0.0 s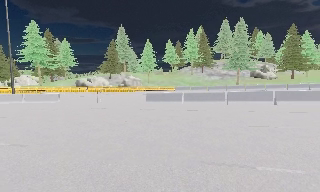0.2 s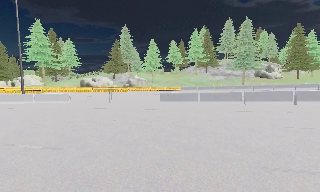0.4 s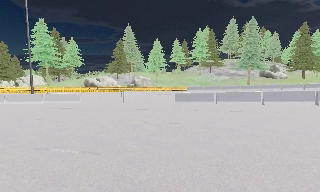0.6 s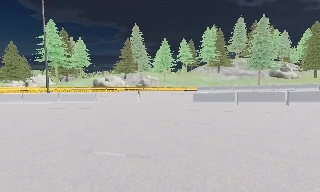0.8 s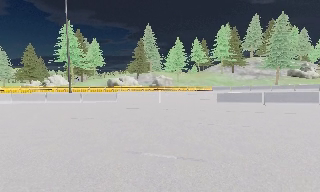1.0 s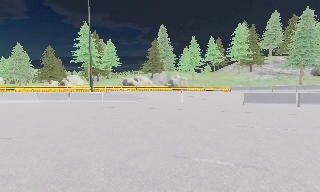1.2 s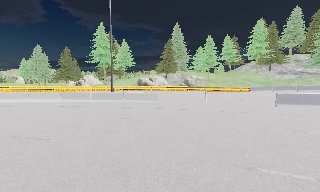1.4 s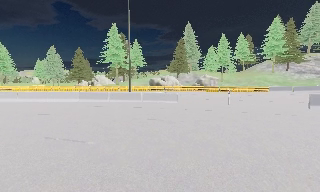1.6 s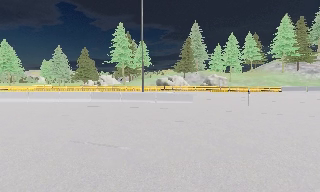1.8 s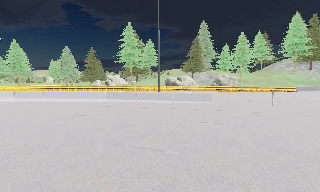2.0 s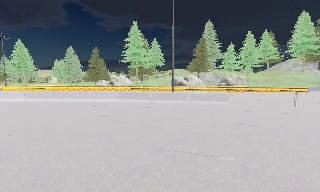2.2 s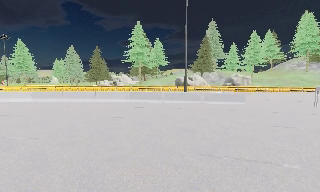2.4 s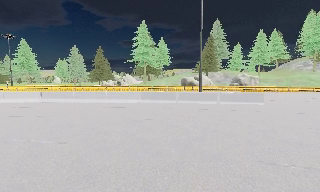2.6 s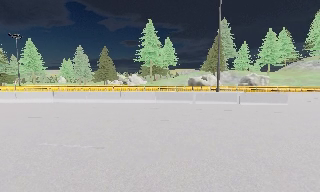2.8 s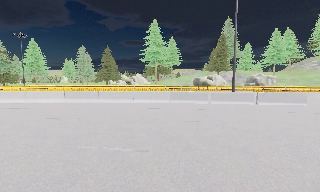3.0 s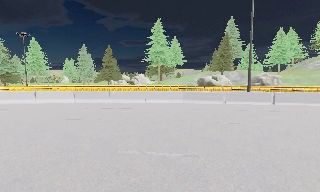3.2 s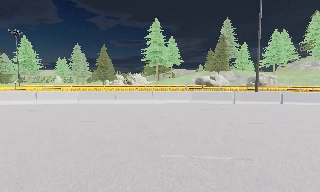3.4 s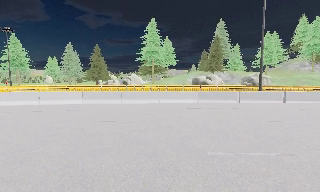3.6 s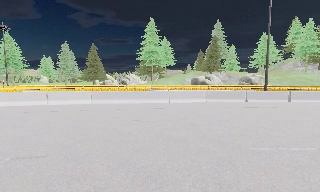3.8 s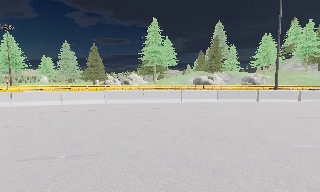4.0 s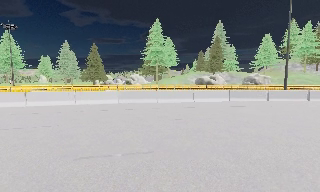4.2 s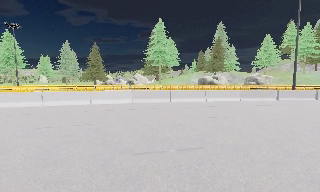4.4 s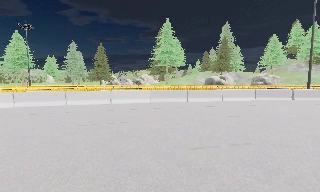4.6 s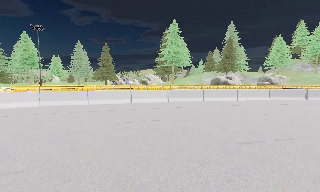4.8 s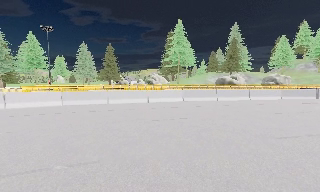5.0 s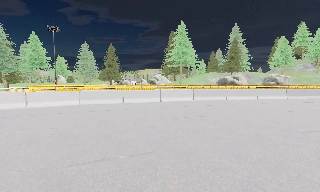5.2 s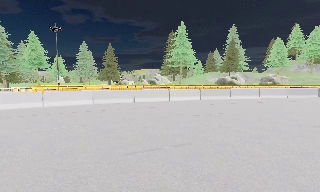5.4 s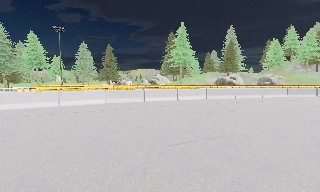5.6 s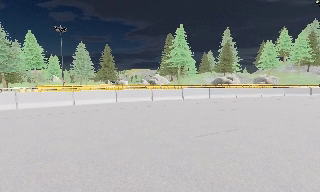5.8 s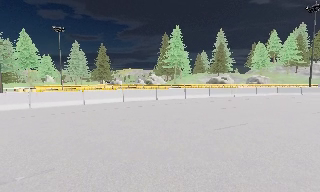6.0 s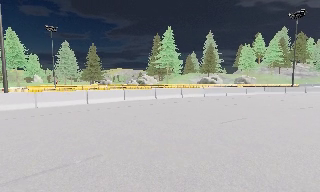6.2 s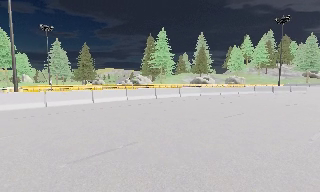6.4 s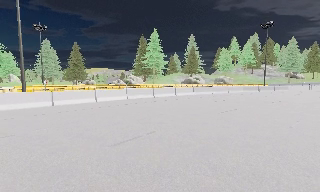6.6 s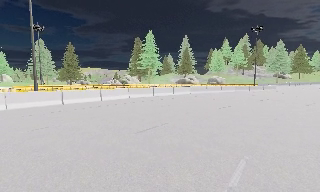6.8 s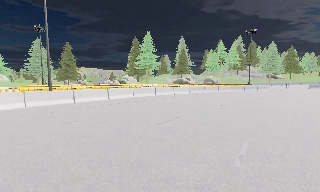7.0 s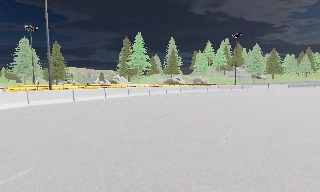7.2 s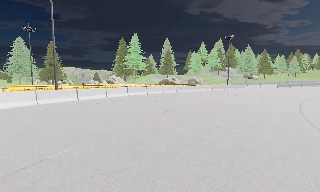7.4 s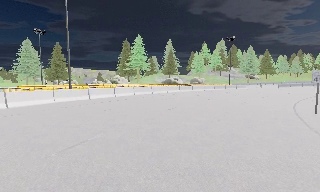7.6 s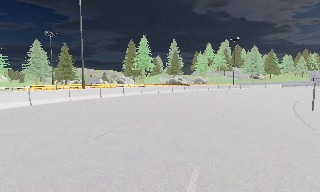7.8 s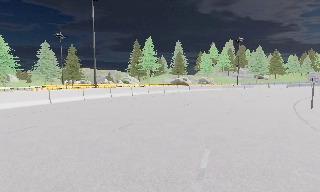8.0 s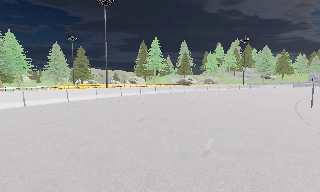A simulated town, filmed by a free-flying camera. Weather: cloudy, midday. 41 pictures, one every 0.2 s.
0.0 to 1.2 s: The camera pans to its left, which is counterclockwise from overhead, by about 10 degrees. It travels to its left, about 7 m, so close, fixed things drift to the right.
1.2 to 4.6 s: The camera travels to its left, about 20 m, so close, fixed things drift to the right.
4.6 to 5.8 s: The camera travels to its left and backward, about 8 m, so close, fixed things drift to the right.
5.8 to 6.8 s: The camera pans to its right, which is clockwise from overhead, by about 15 degrees. It travels backward and to its left, about 7 m, so what stands in front gets smaller.
6.8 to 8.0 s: The camera travels backward, about 7 m, so what stands in front gets smaller.
The film runs backward here.
